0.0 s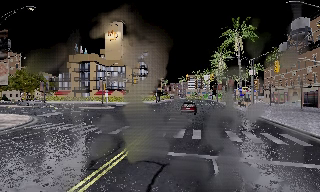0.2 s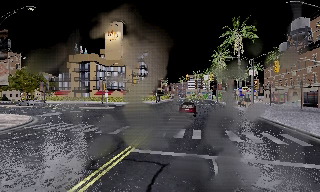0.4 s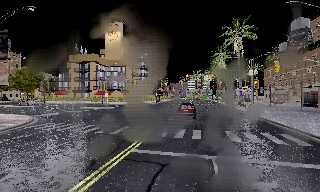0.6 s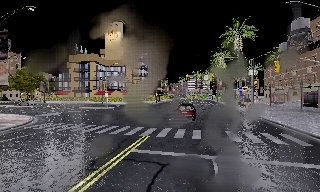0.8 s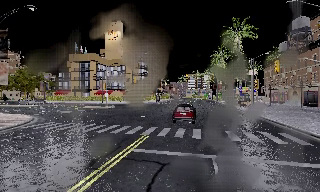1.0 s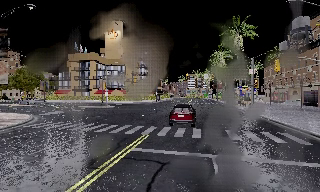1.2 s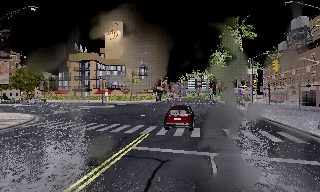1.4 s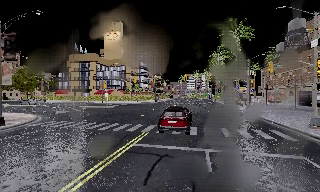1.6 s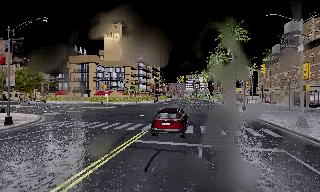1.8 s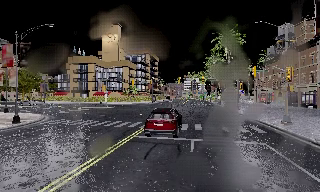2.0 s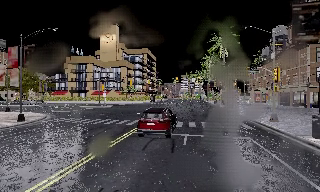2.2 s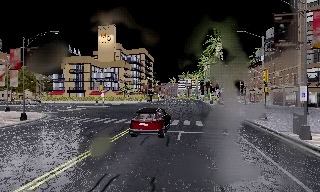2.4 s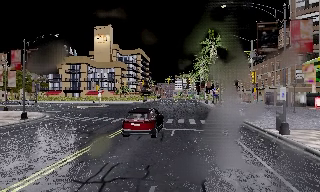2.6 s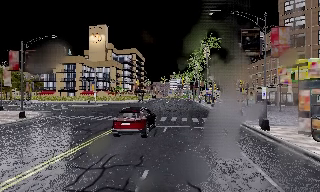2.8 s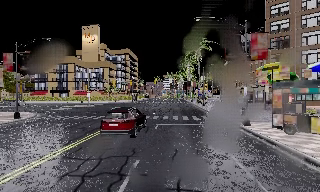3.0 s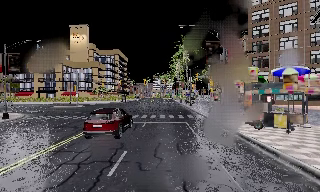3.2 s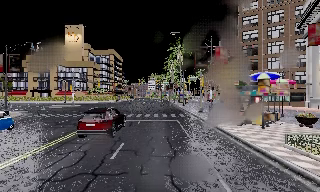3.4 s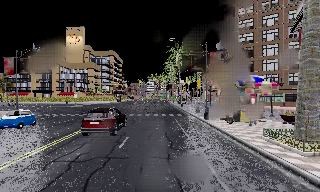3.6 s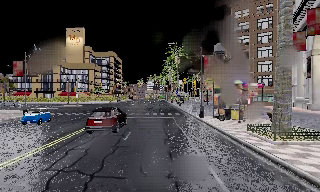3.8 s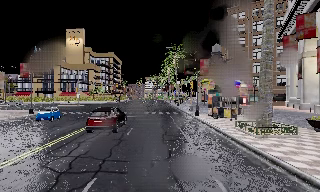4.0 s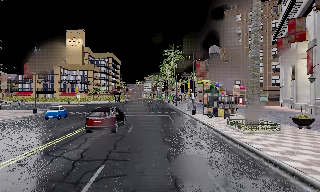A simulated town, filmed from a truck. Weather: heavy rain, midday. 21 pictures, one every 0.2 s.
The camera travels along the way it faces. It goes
backward.
0.0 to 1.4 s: The camera travels backward, about 0.5 m, so what stands in front gets smaller. It gains speed.
1.4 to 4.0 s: The camera swings to its right by about 15 degrees, and the scene slides to the left. It travels backward, about 13 m, so what stands in front gets smaller.
The film runs backward here.
